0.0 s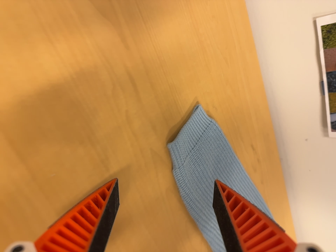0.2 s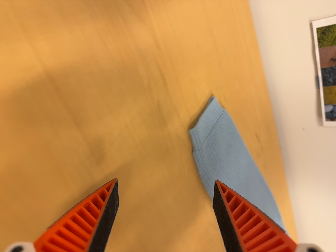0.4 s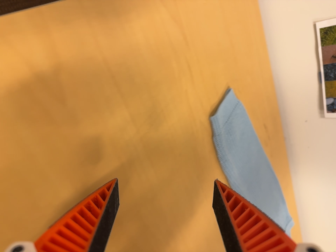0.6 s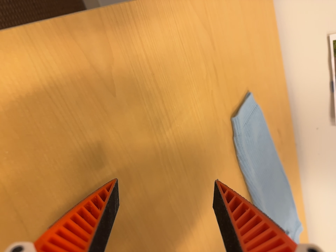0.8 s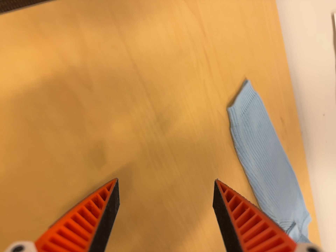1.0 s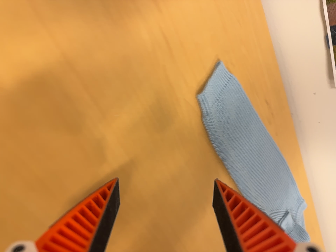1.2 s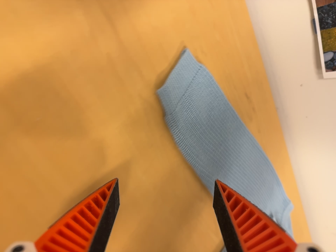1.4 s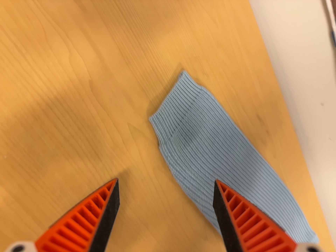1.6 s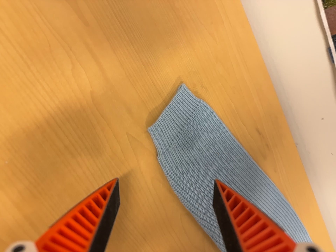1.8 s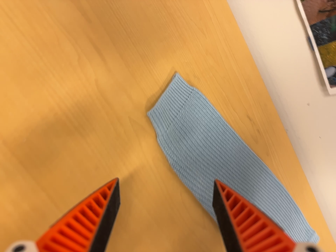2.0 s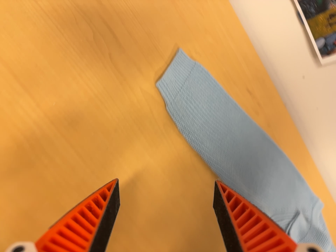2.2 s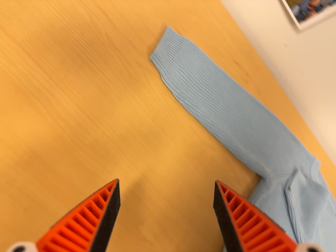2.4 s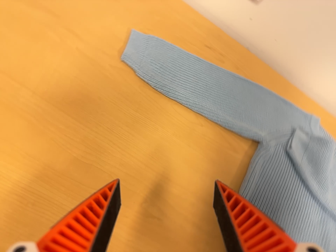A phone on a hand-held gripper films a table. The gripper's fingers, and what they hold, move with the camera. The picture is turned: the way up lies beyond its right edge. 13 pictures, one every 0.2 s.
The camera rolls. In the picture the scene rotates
counterclockwise.
0.0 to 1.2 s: The camera shifts only a little, or ends up much as it began.
1.2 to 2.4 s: The camera pans to its left by about 10 degrees. It travels toward the bottom of its view, backward and to its right, about 22 cm. Its aim tips toward the top of its view by about 15 degrees. It rolls about its line of sight by about 30 degrees, and the scene rotates counterclockwise.
The film runs backward here.
